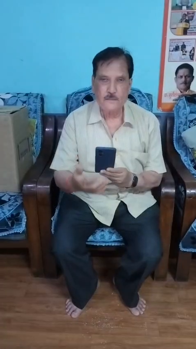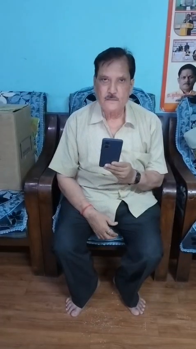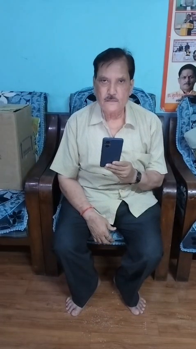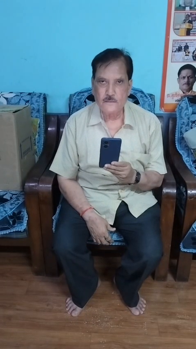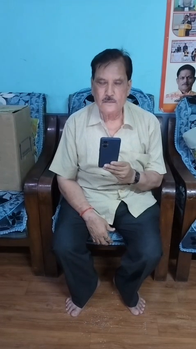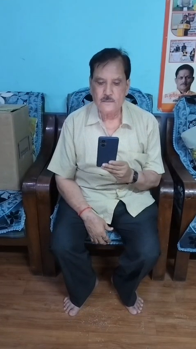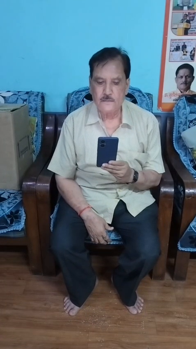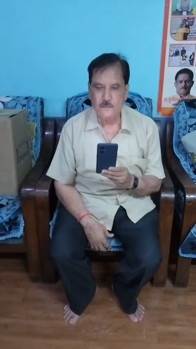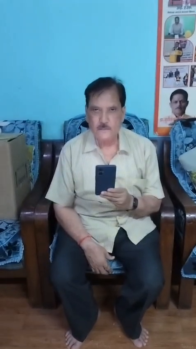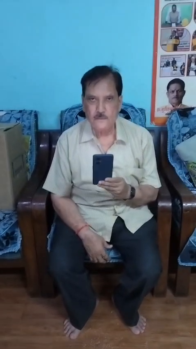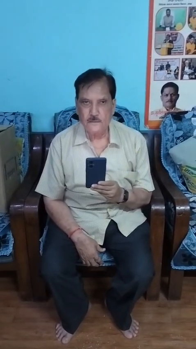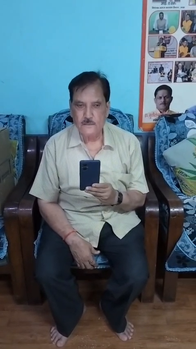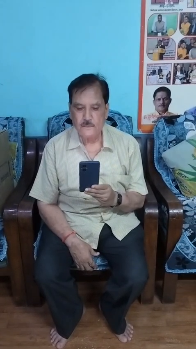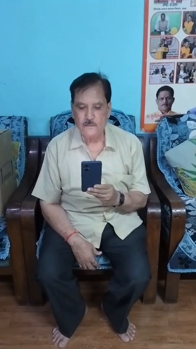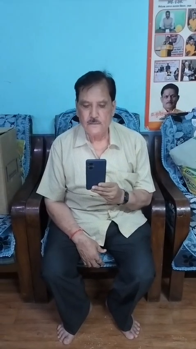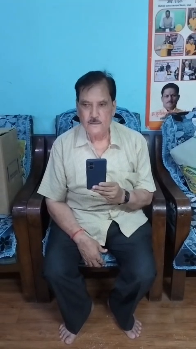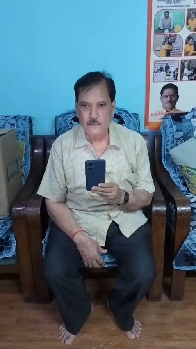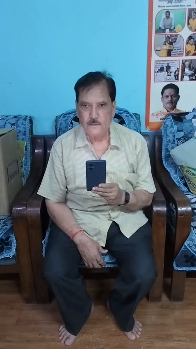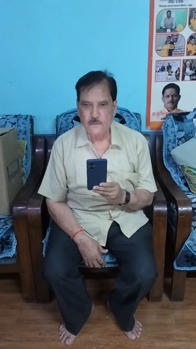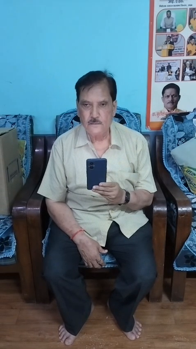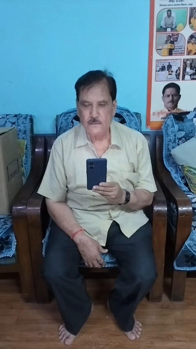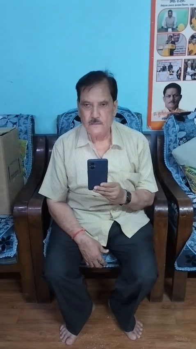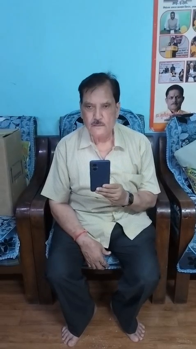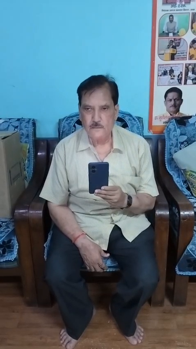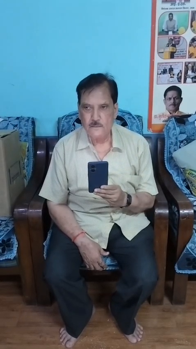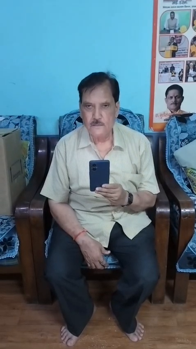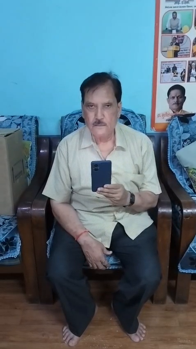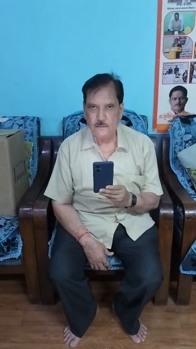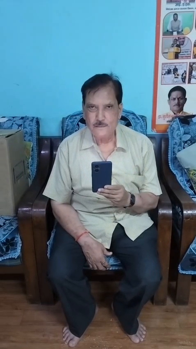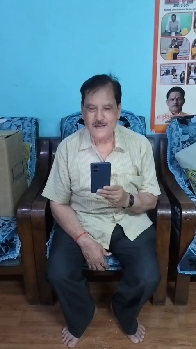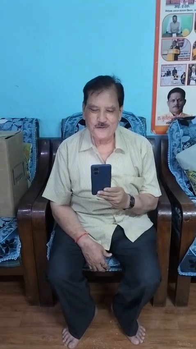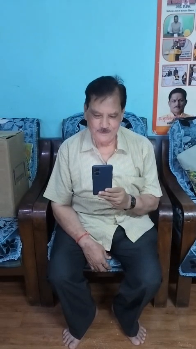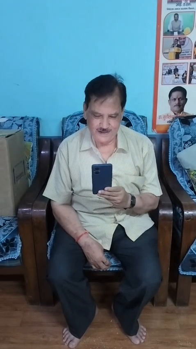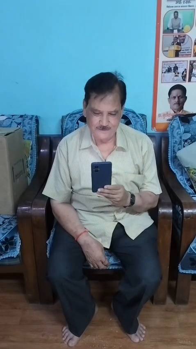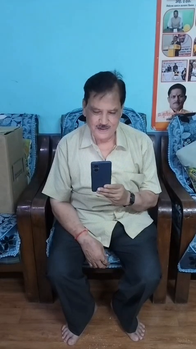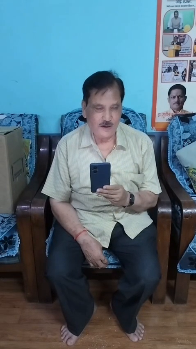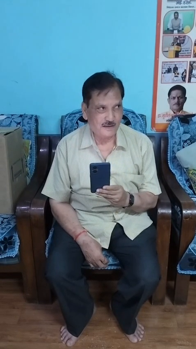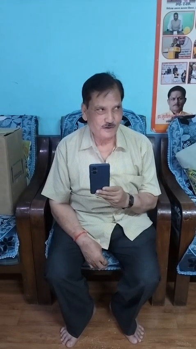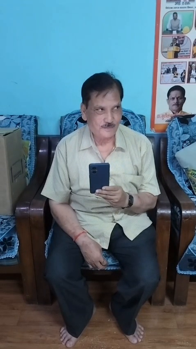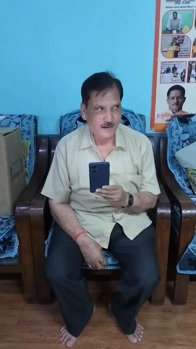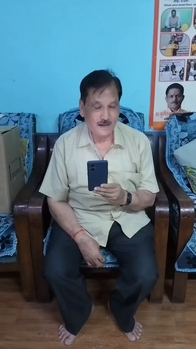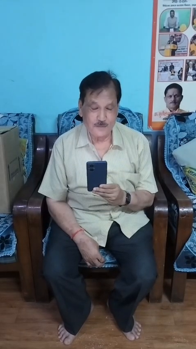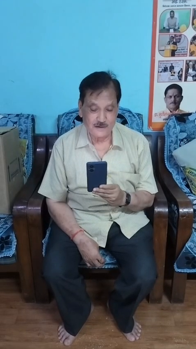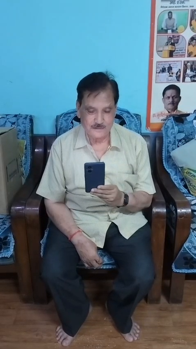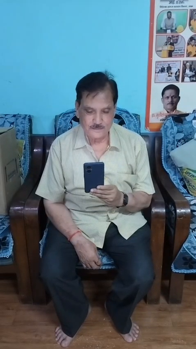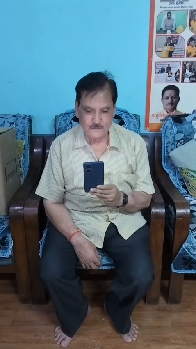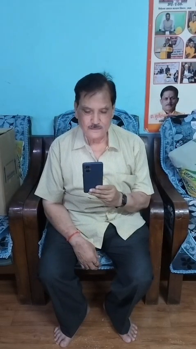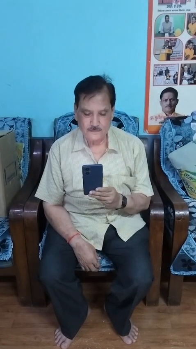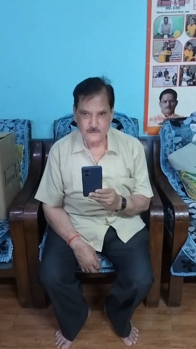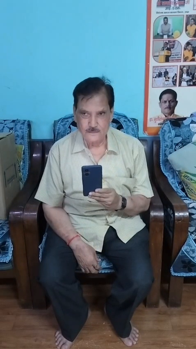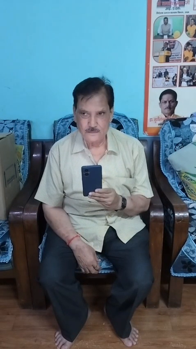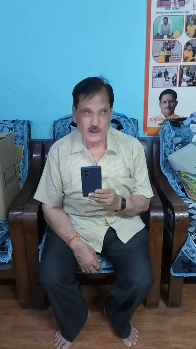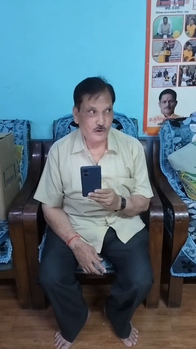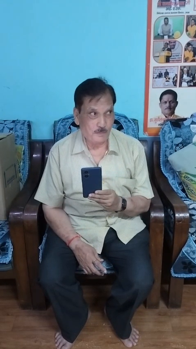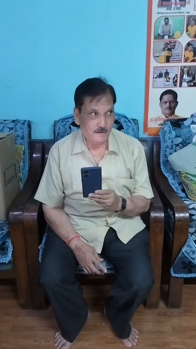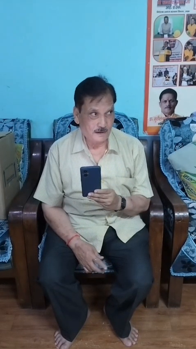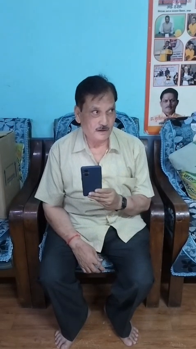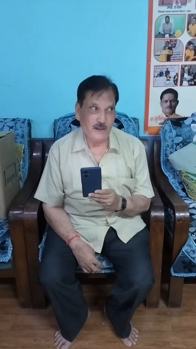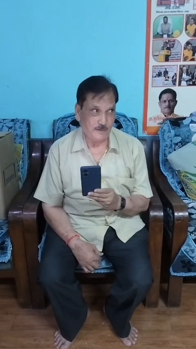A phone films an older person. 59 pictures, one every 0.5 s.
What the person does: Sitting.
